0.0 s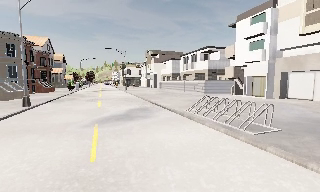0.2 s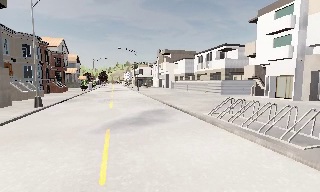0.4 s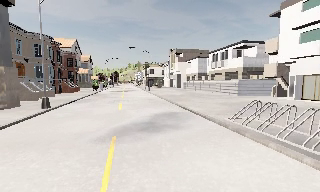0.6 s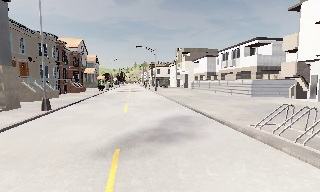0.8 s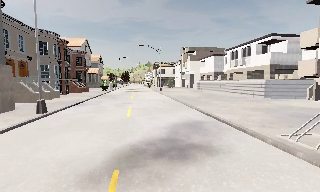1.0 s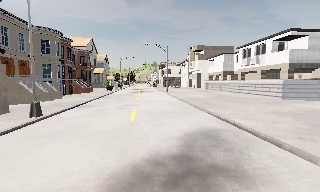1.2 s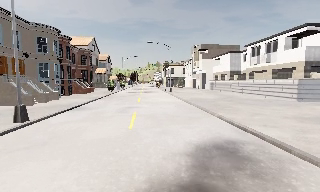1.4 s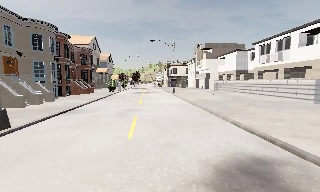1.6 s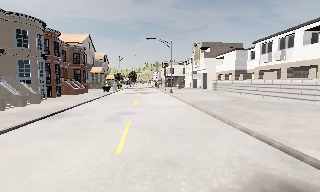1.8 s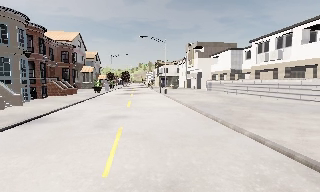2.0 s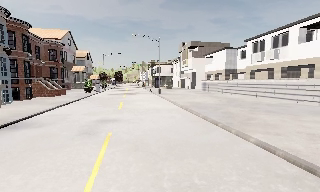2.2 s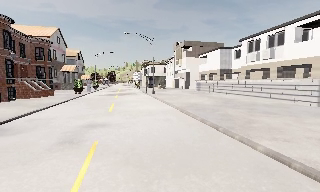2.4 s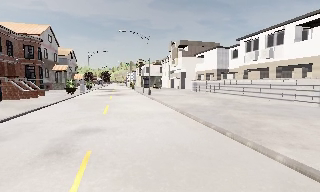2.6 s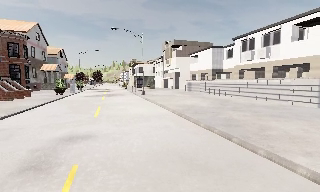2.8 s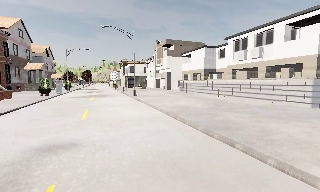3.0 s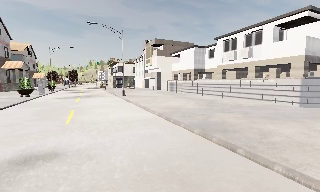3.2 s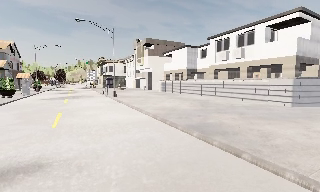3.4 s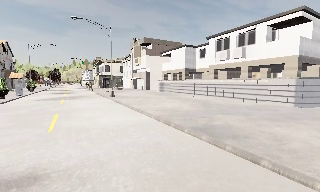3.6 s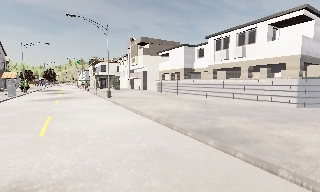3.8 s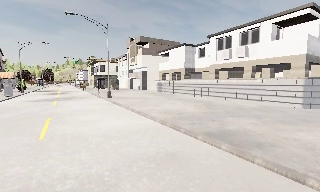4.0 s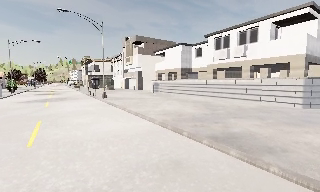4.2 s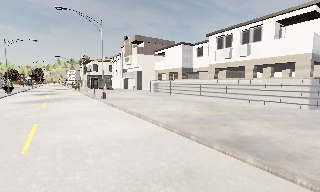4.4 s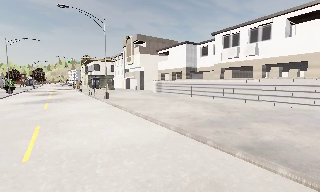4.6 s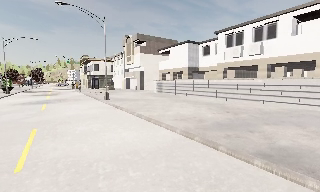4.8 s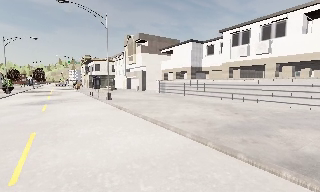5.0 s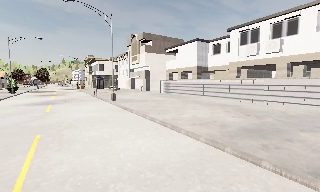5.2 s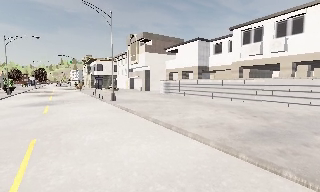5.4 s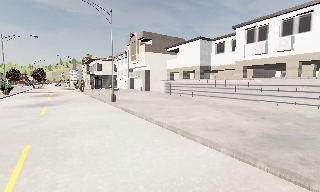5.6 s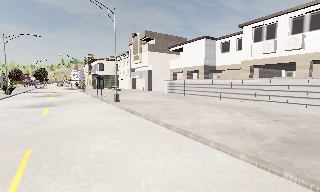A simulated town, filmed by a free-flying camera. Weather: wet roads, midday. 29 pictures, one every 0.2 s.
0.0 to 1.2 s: The camera pans to its left, which is counterclockwise from overhead, by about 15 degrees. It travels forward, about 6 m, so what stands in front looms larger.
1.2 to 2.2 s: The camera travels forward, about 4.5 m, so what stands in front looms larger.
2.2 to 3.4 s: The camera pans to its right, which is clockwise from overhead, by about 15 degrees. It travels forward and to its left, about 3 m, so what stands in front looms larger.
3.4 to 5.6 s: The camera travels forward and to its left, about 5 m, so what stands in front looms larger.
The film runs forward here.
